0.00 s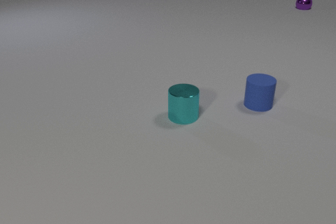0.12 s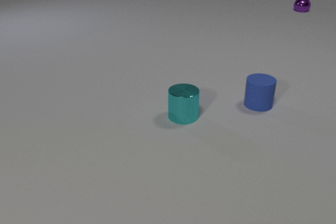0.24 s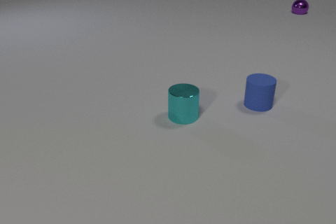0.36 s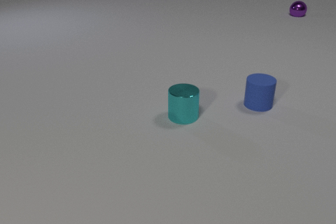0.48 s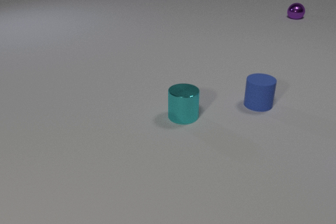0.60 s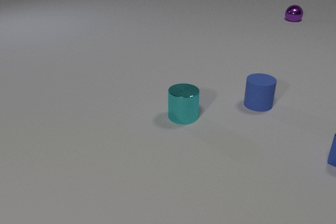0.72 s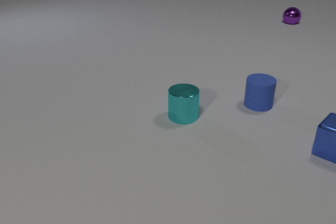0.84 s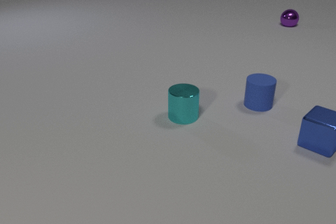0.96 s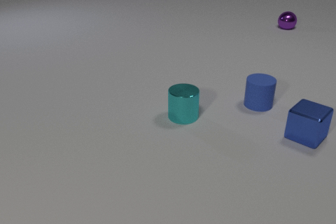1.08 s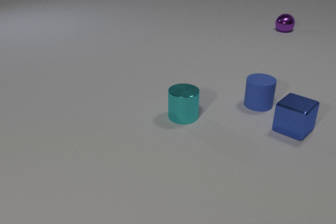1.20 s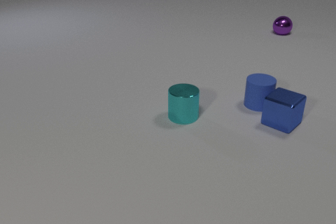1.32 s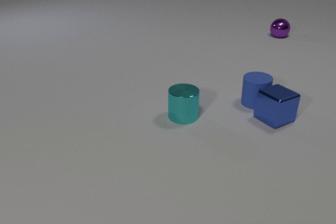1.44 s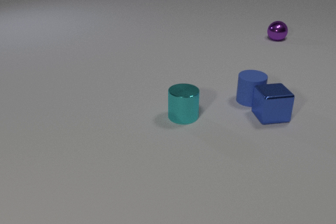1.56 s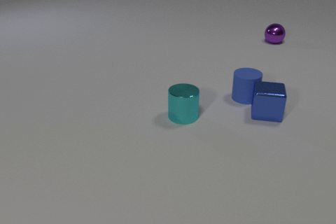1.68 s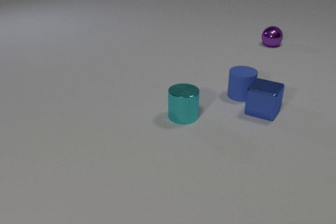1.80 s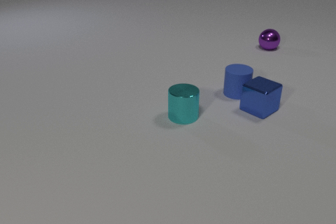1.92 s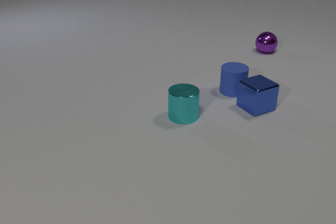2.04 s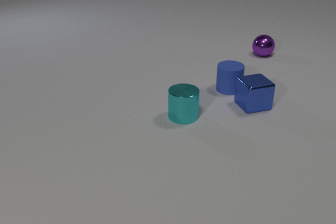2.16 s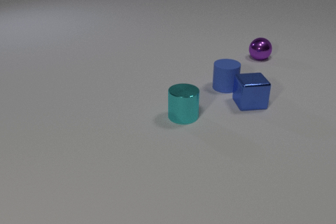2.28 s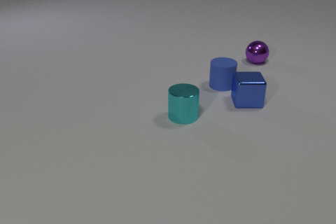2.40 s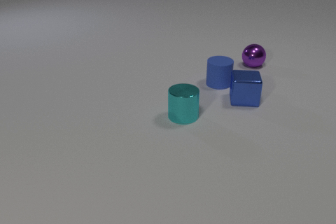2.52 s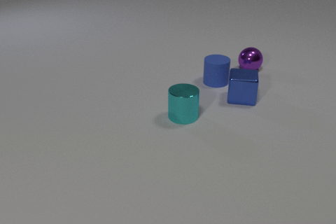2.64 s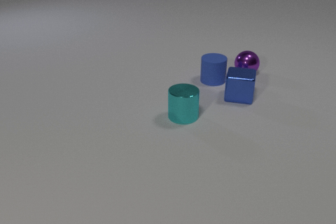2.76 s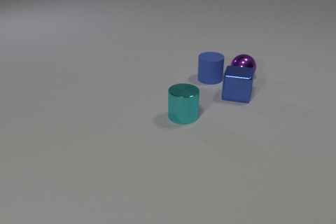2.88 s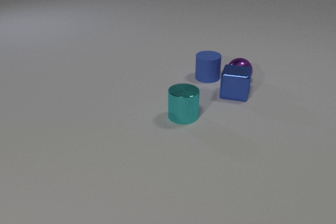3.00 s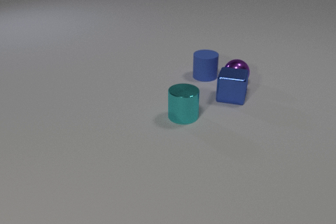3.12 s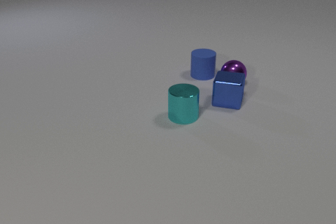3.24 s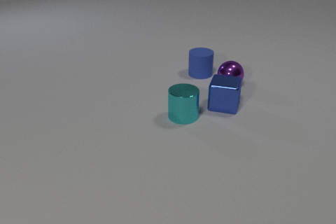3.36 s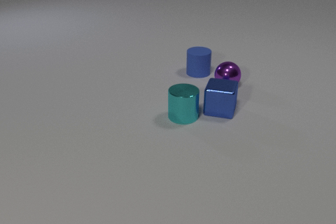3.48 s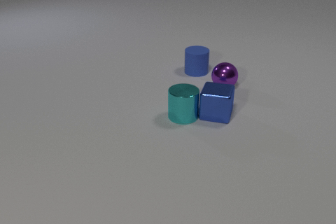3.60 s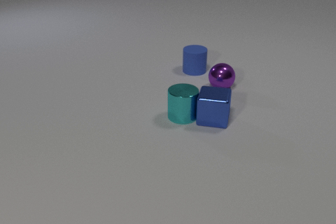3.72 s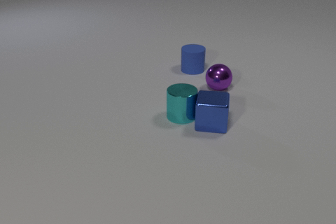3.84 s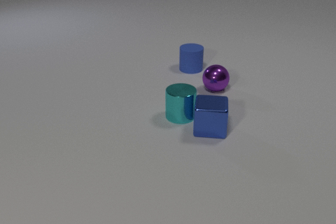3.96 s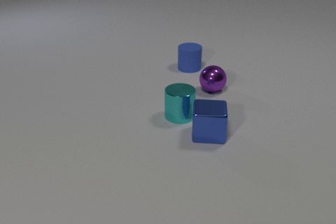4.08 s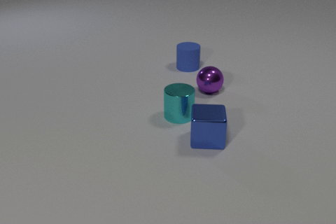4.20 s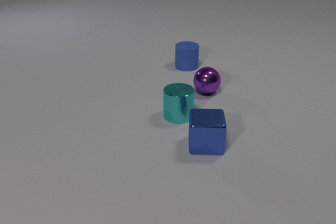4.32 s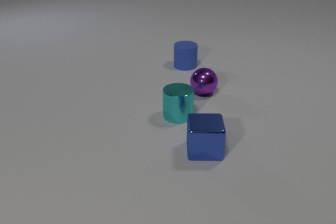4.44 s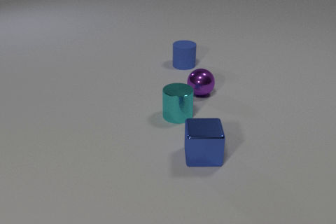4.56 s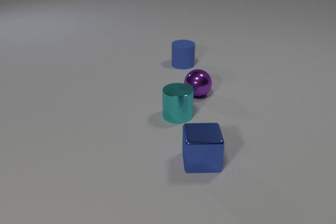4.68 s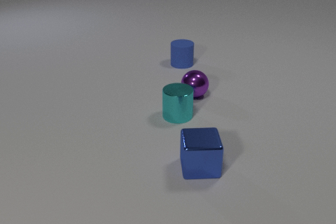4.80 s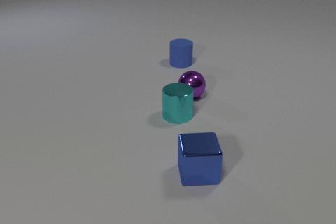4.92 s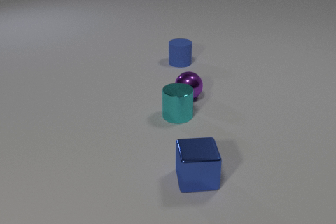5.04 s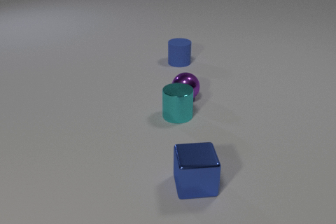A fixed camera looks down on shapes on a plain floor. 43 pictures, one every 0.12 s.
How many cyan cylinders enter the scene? 0.
How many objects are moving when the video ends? 3.
What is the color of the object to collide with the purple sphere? blue.
0.00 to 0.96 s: The blue metal cube comes in at the right edge, slides to the left and away from the camera. The purple metal sphere rolls toward the camera.
0.96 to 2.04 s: The blue metal cube slides to the left and away from the camera, spins clockwise seen from above by about 120 degrees, its near face sliding to the left. The blue rubber cylinder slides to the left and away from the camera. The purple metal sphere rolls toward the camera. The blue metal cube and the blue rubber cylinder collide.
2.04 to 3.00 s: The blue metal cube slides to the left and away from the camera, spins so that its near face slides to the left, clockwise seen from above. The blue rubber cylinder slides away from the camera and to the left. The purple metal sphere rolls toward the camera. The blue metal cube and the purple metal sphere collide.
3.00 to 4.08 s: The blue metal cube slides toward the camera. The blue rubber cylinder slides away from the camera and to the left. The purple metal sphere rolls to the left and toward the camera. The blue metal cube and the cyan metal cylinder collide.
4.08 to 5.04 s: The blue metal cube slides toward the camera. The blue rubber cylinder slides away from the camera and to the left. The purple metal sphere rolls to the left and toward the camera.
